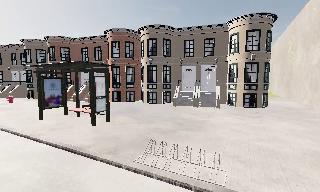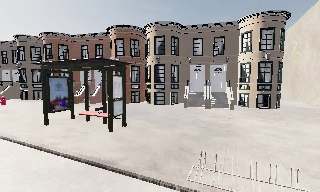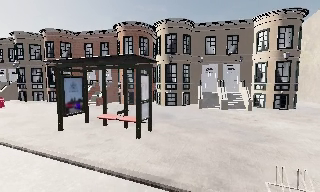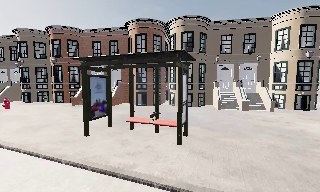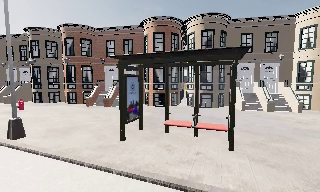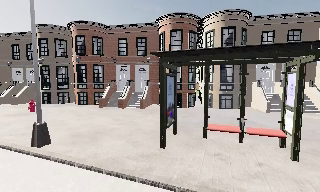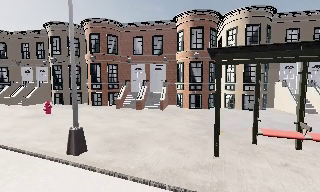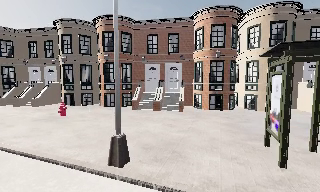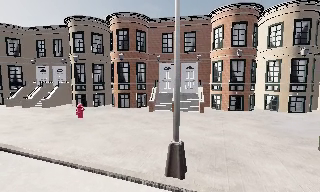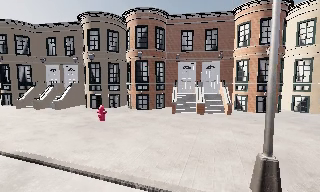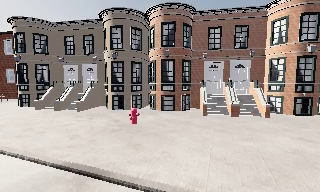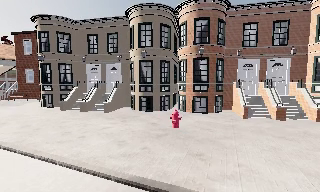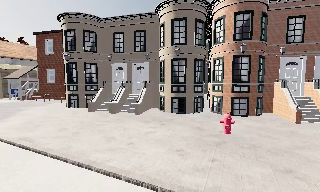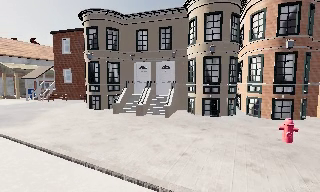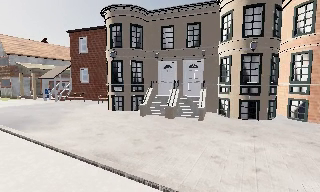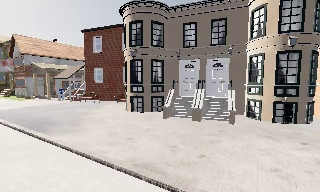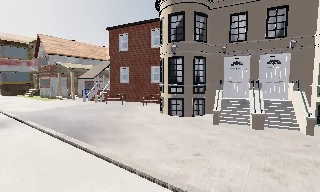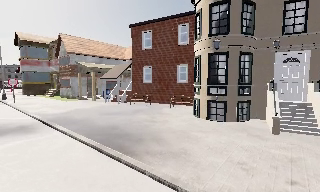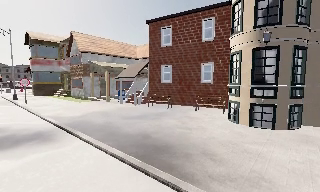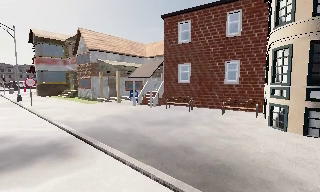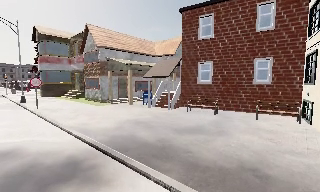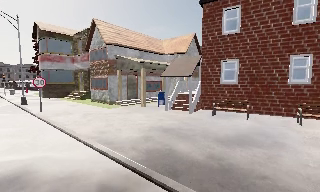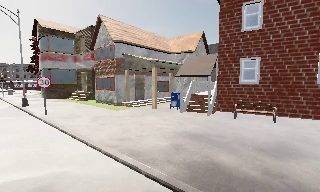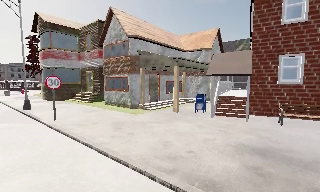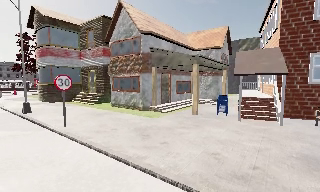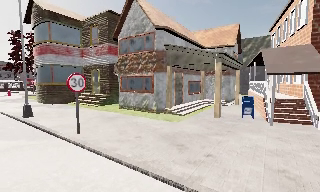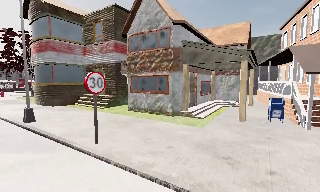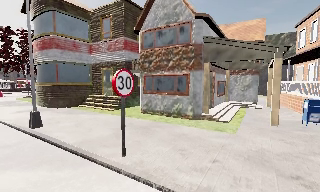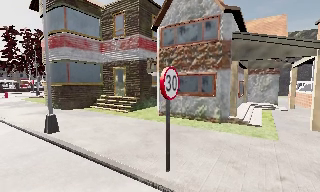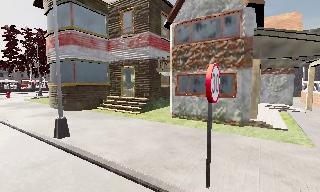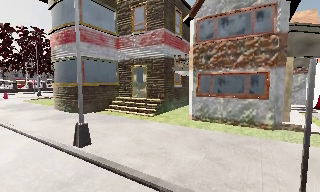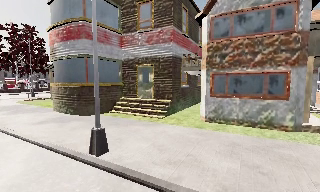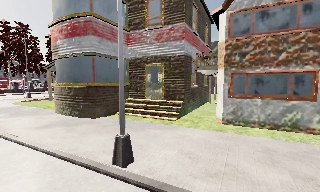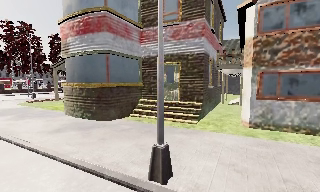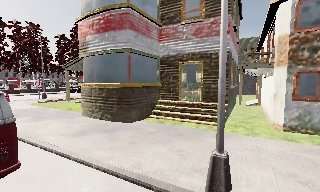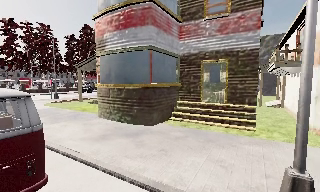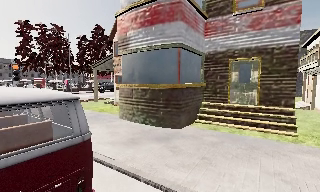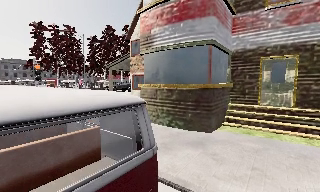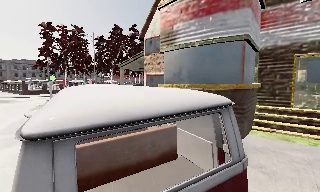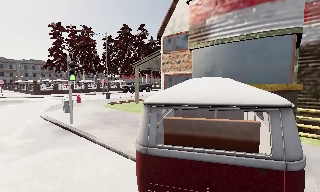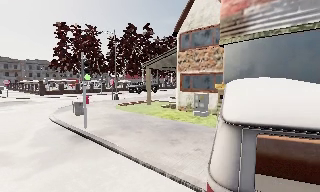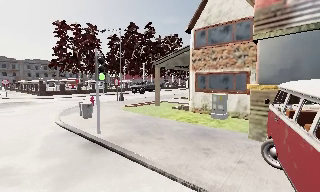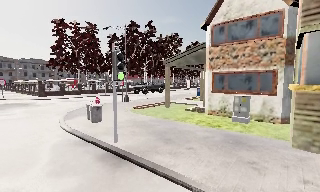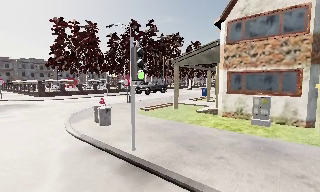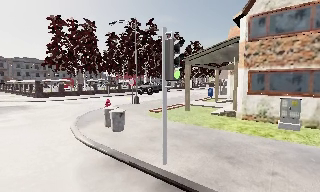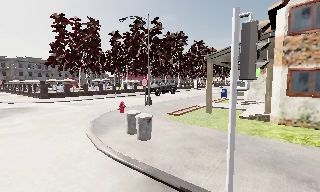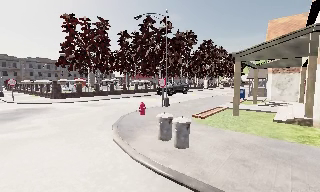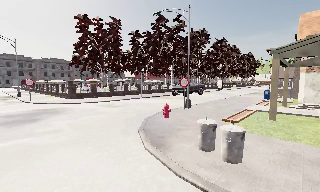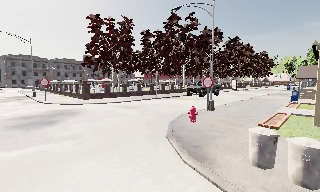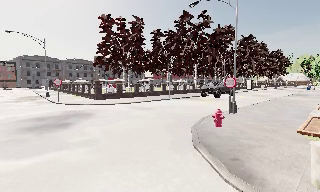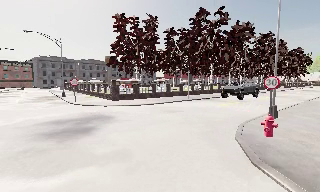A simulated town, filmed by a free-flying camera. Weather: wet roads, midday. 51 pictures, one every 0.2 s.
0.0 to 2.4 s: The camera travels to its left and forward, about 19 m, so close, fixed things drift to the right.
2.4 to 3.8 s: The camera pans to its left, which is counterclockwise from overhead, by about 15 degrees. It travels to its left and forward, about 11 m, so close, fixed things drift to the right.
3.8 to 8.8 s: The camera travels to its left and forward, about 30 m, so close, fixed things drift to the right.
8.8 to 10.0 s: The camera swings to its left by about 15 degrees, and the scene slides to the right. It travels to its left and forward, about 7 m, so close, fixed things drift to the right.
The film runs forward here.
